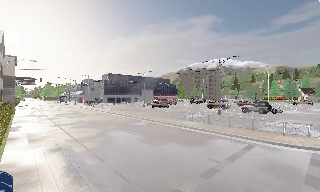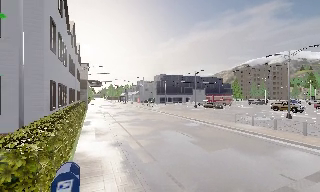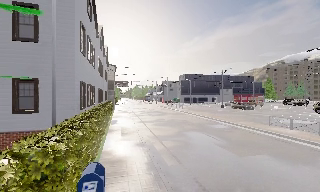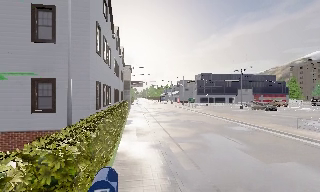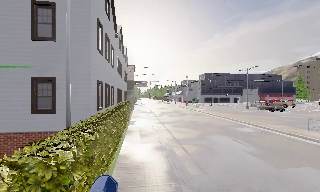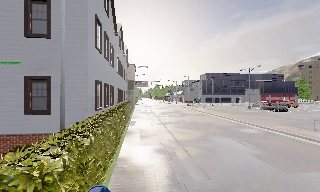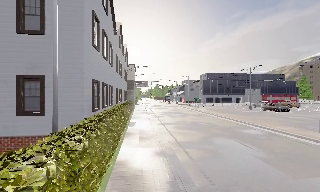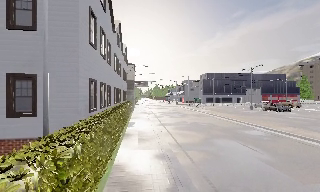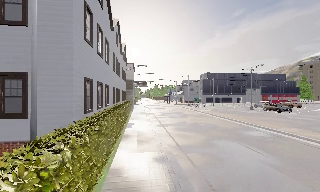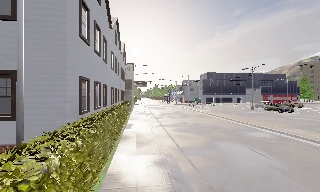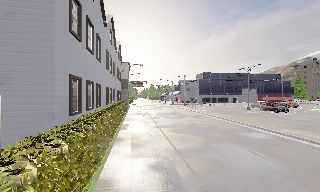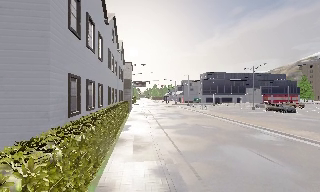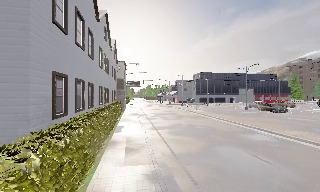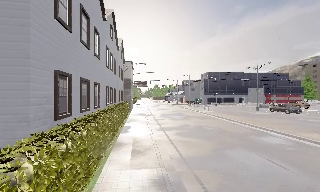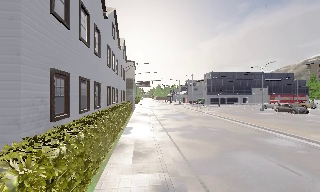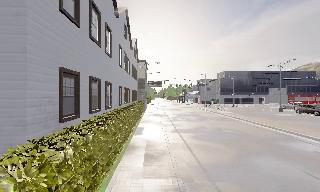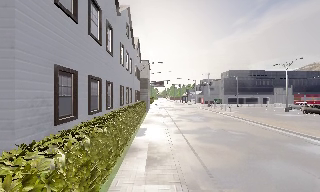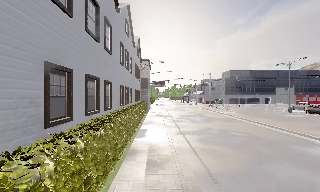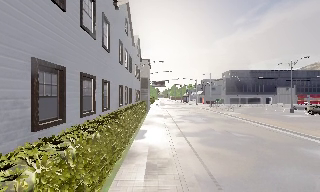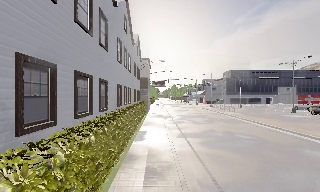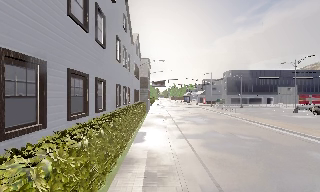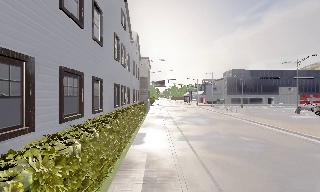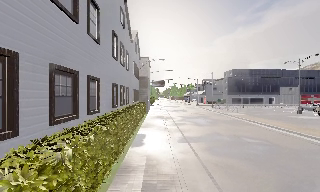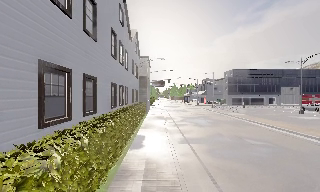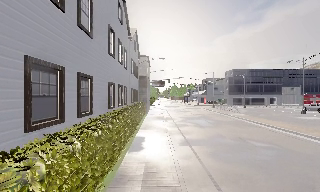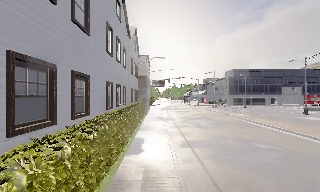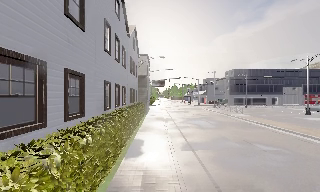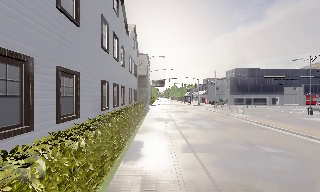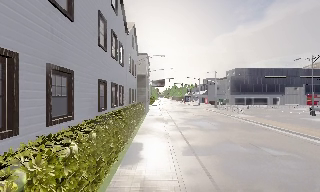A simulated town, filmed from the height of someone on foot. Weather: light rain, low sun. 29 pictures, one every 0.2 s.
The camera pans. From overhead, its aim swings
counterclockwise.
The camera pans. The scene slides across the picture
to the right.
0.0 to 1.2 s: The camera pans to its left, which is counterclockwise from overhead, by about 35 degrees. It travels forward, about 2 m.
1.2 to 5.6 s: The camera travels forward, about 7 m, so what stands in front looms larger.
The film runs forward here.
